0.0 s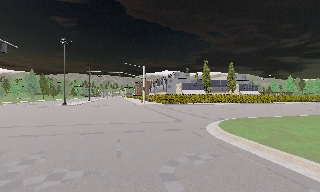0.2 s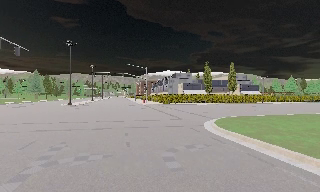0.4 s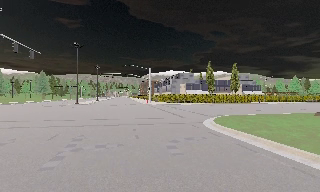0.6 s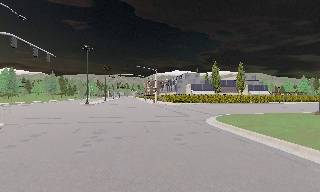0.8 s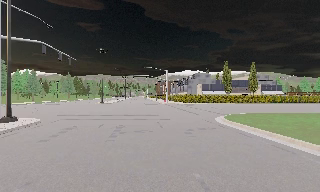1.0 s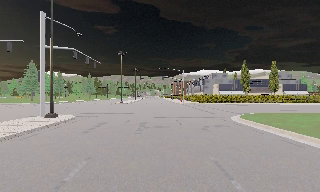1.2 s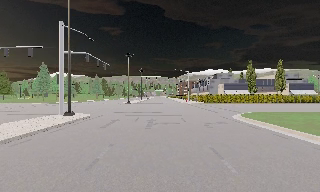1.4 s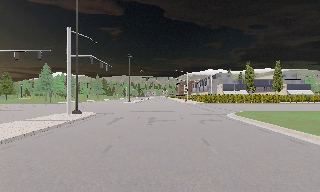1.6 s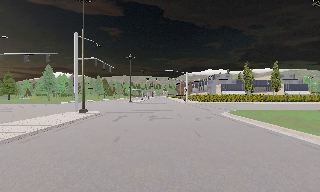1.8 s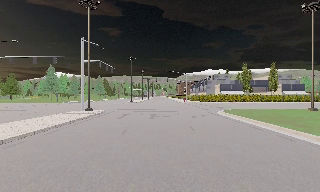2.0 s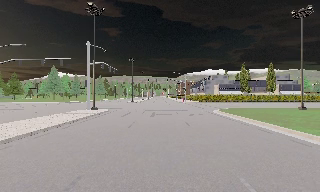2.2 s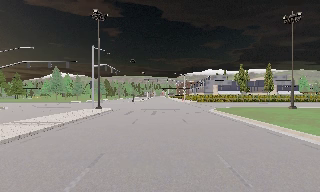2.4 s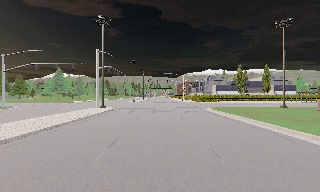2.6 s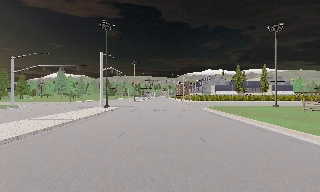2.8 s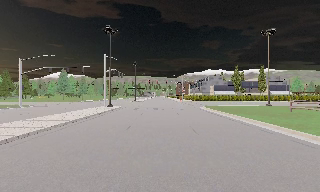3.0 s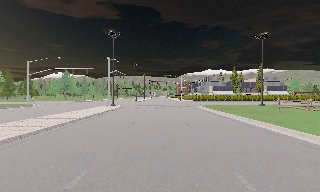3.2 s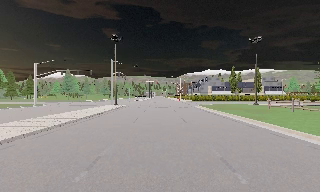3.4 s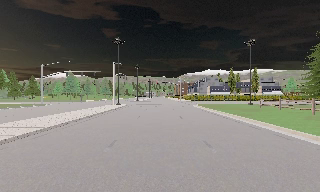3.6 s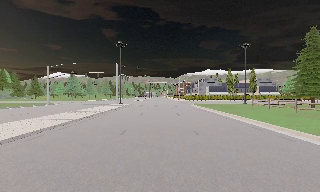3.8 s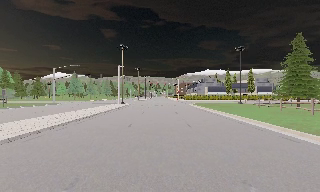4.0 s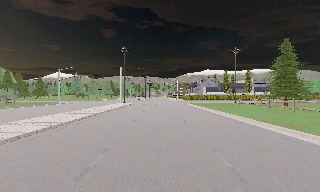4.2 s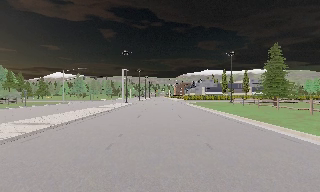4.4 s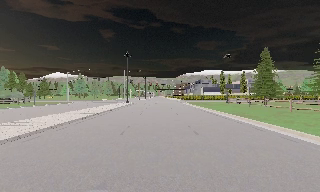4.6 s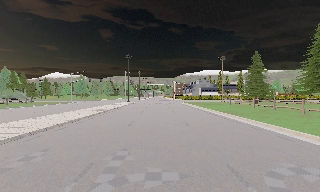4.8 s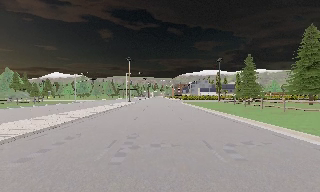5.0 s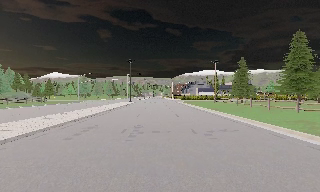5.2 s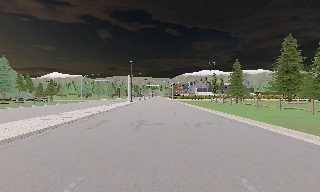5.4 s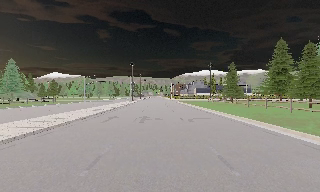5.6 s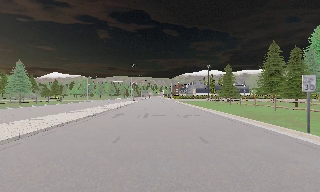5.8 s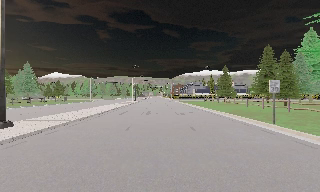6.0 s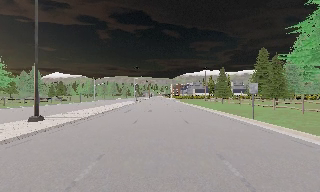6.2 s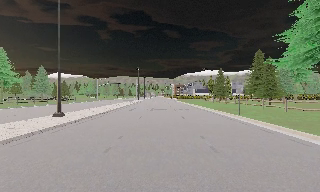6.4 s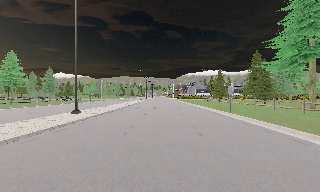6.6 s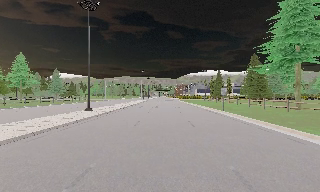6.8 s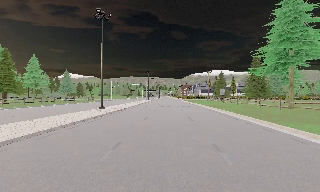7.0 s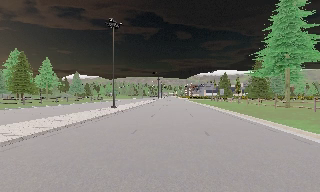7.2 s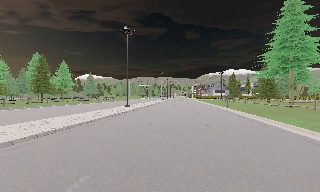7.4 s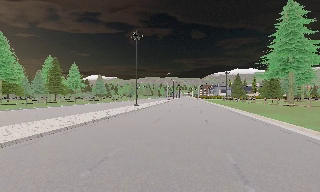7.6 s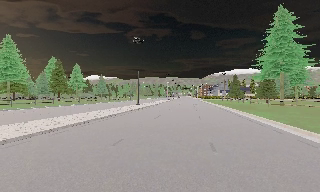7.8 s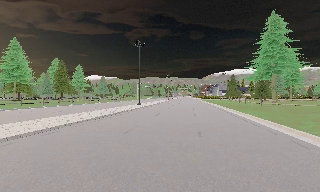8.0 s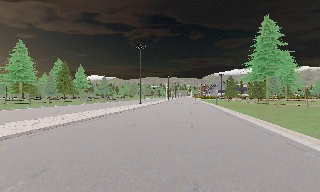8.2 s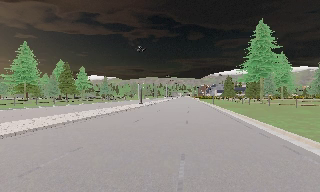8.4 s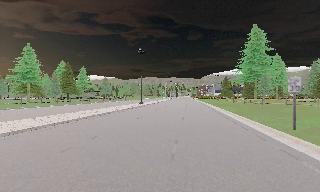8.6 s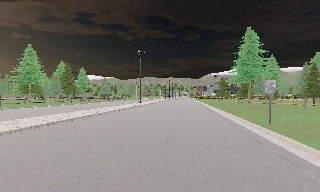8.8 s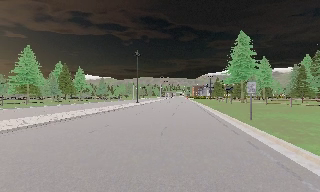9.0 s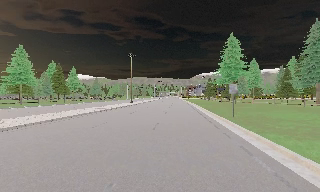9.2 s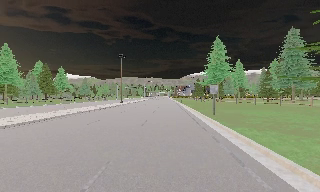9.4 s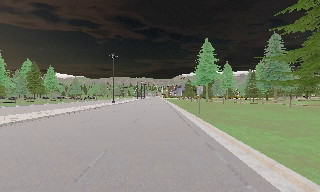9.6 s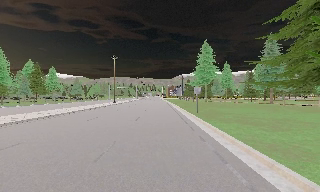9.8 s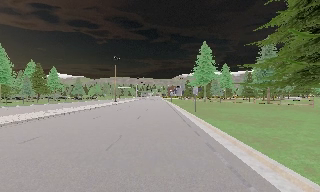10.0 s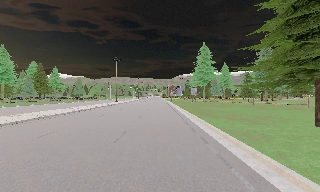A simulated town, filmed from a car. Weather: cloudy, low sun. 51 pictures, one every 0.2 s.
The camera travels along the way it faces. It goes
backward.
0.0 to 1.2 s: The scene slides to the right, as the camera pans about 15 degrees to its left. It travels backward, about 7 m, so what stands in front gets smaller.
1.2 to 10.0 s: The camera travels backward, about 75 m, so what stands in front gets smaller.
The film runs backward here.
